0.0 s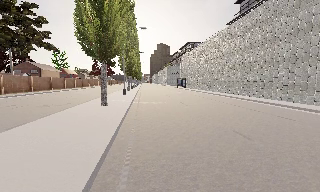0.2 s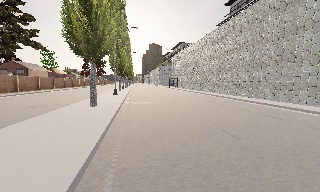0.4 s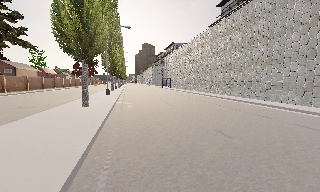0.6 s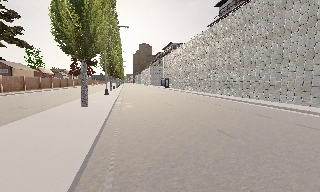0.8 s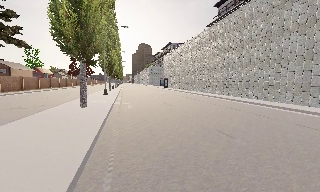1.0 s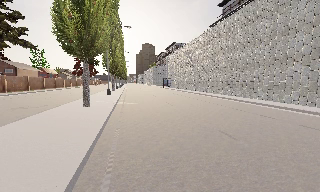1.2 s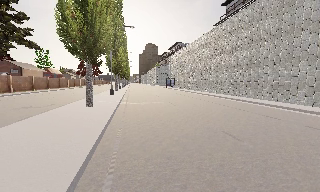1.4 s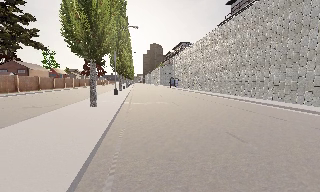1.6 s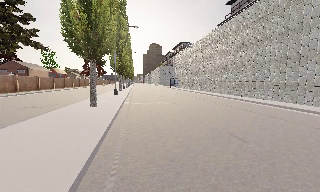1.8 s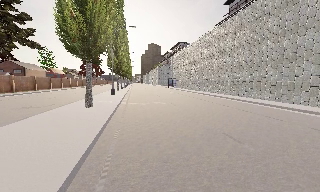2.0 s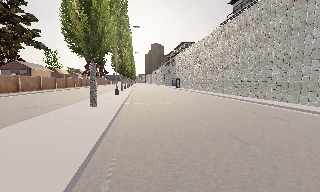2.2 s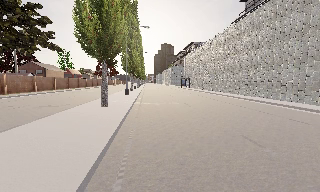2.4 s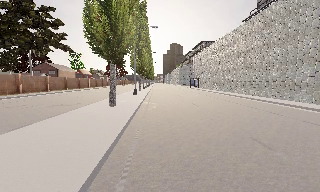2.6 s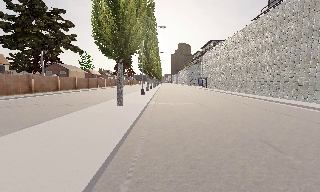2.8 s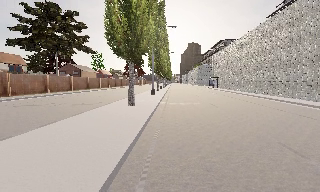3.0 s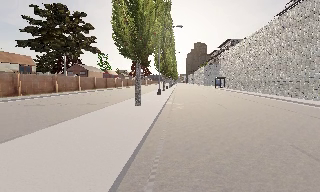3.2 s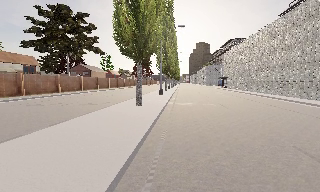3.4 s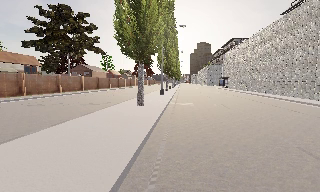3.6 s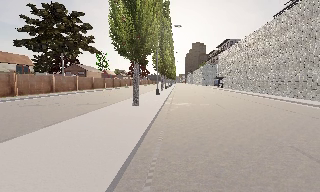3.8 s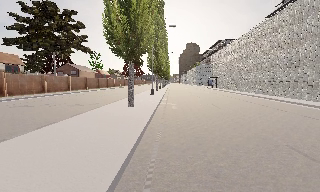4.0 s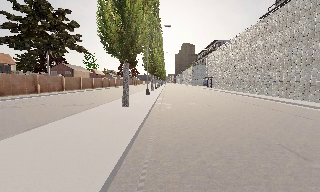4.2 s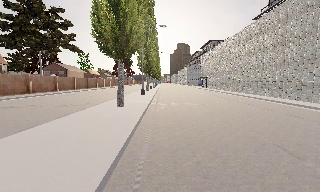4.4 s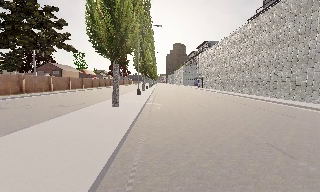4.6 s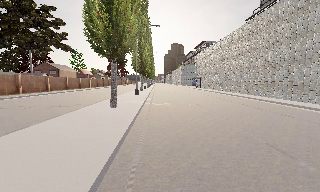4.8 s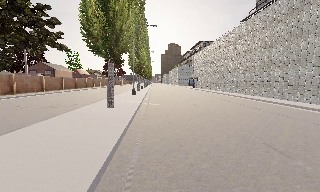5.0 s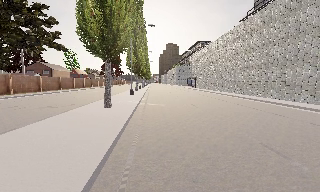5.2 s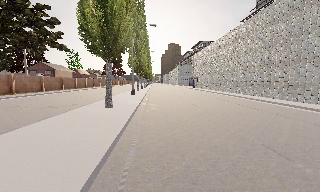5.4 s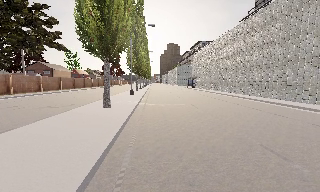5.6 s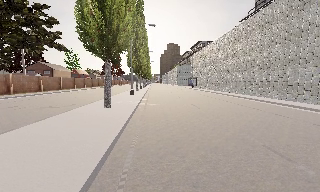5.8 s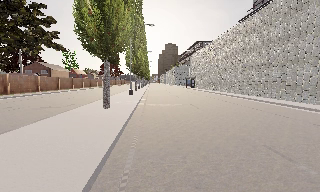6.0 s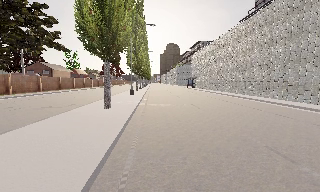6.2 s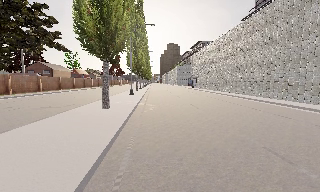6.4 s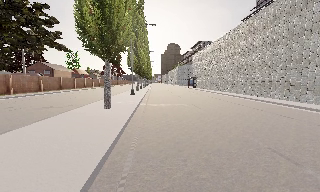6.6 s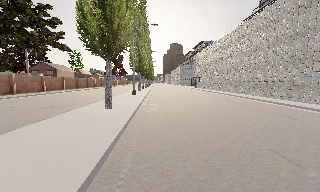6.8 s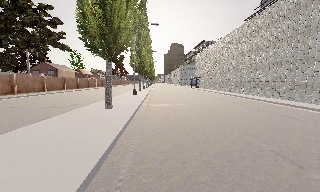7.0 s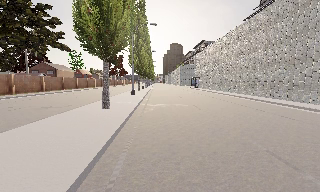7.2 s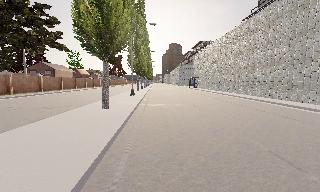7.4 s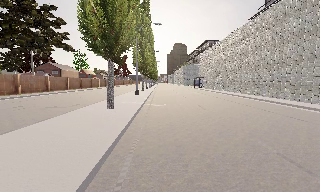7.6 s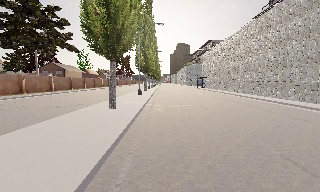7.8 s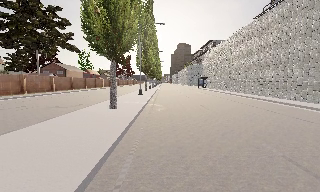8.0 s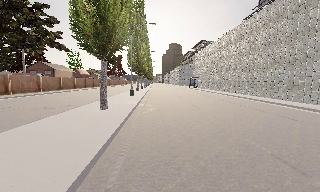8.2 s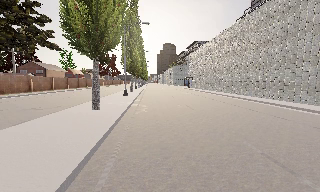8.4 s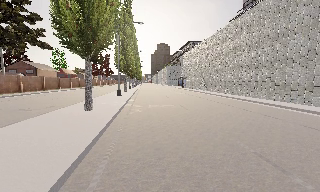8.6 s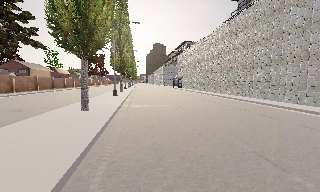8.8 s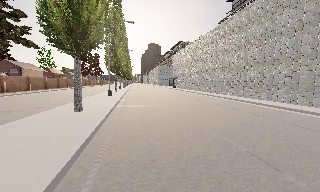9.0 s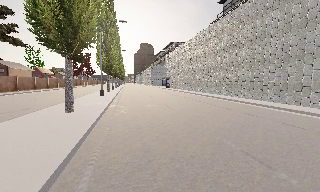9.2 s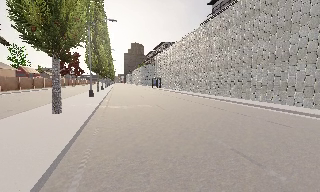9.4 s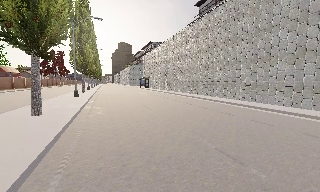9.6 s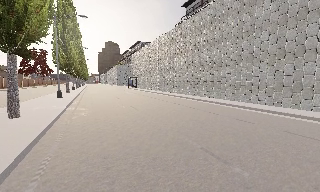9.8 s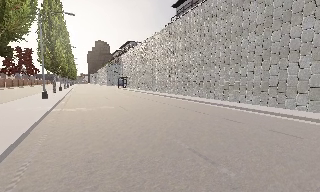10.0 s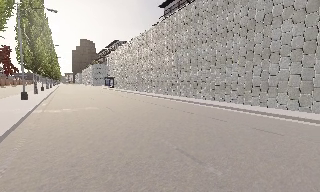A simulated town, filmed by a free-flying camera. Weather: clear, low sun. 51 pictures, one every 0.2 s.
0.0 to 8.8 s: The camera travels forward, about 2 m, so what stands in front looms larger.
8.8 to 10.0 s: The camera swings to its right by about 20 degrees, and the scene slides to the left.
The film runs forward here.
